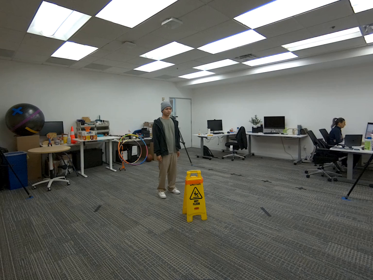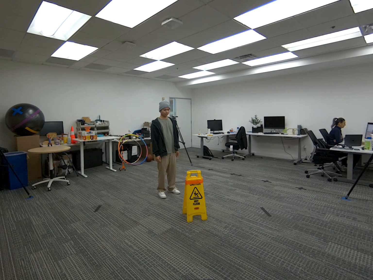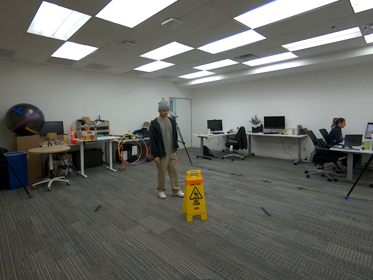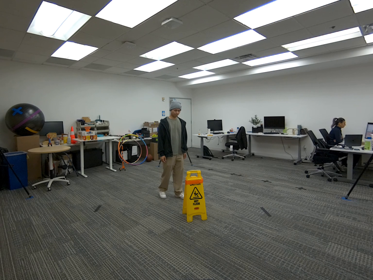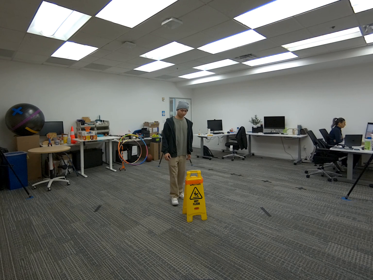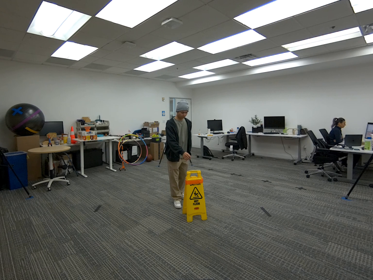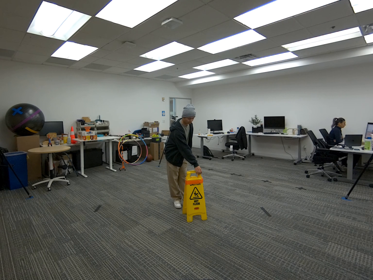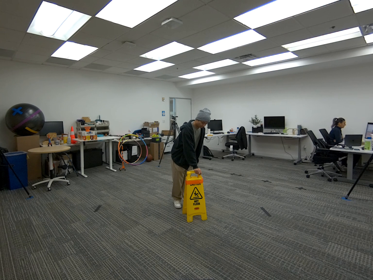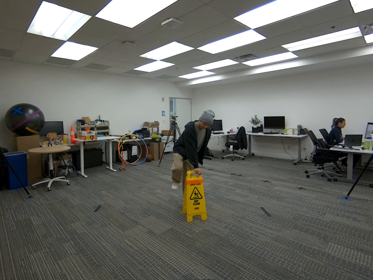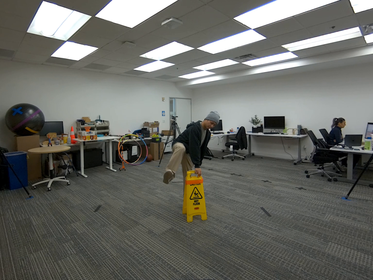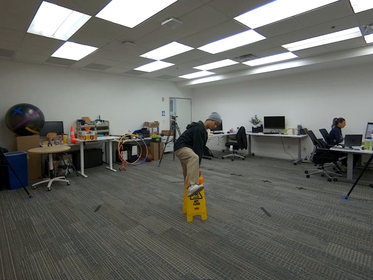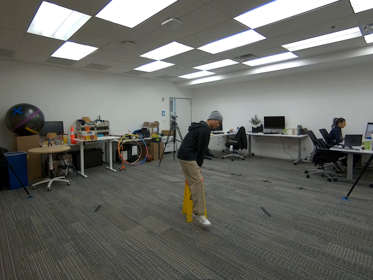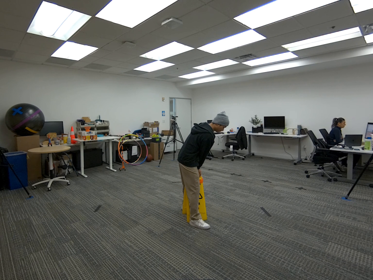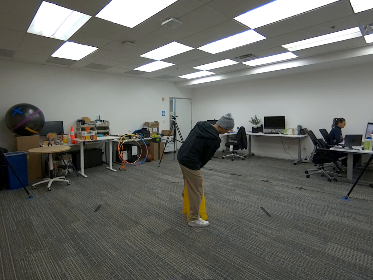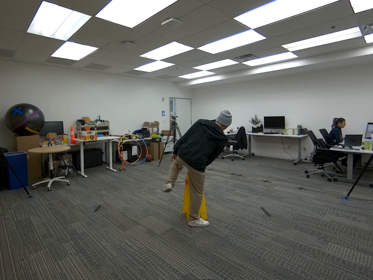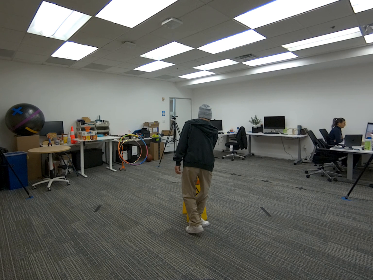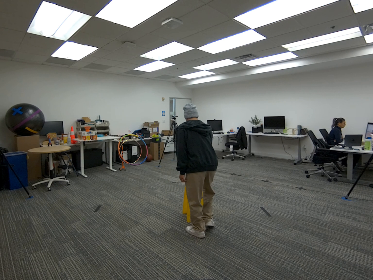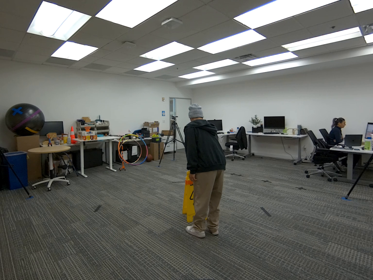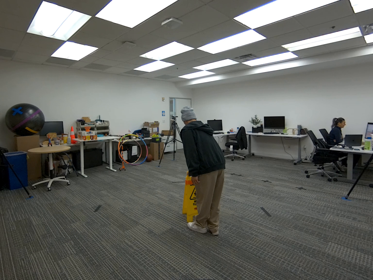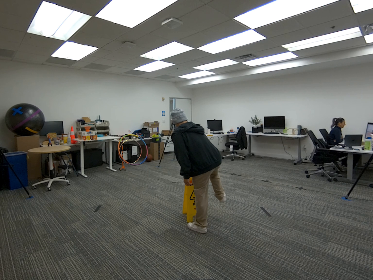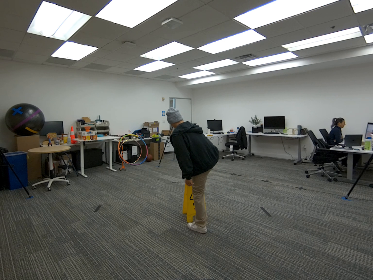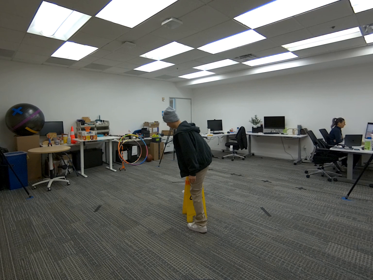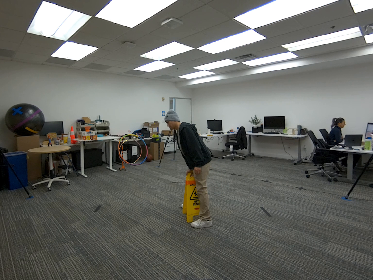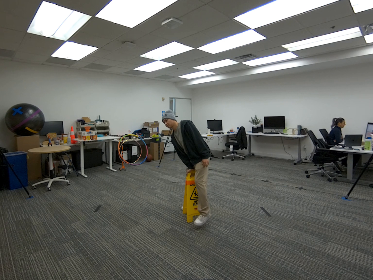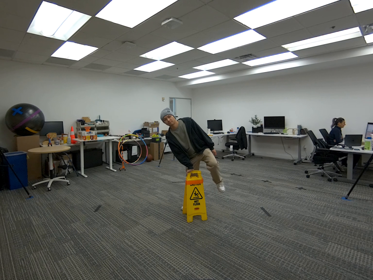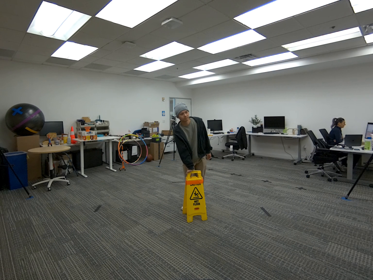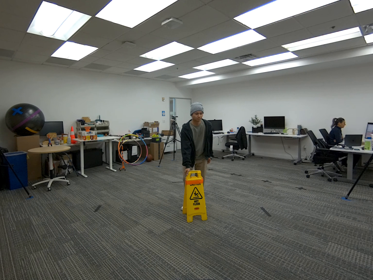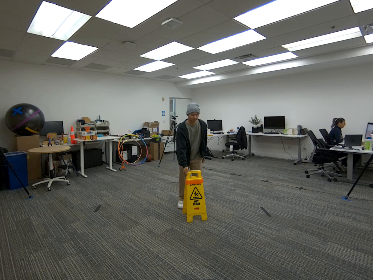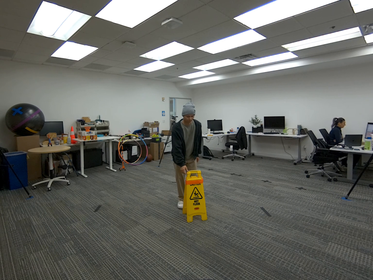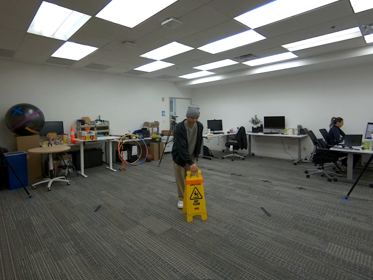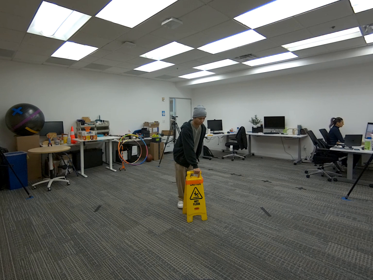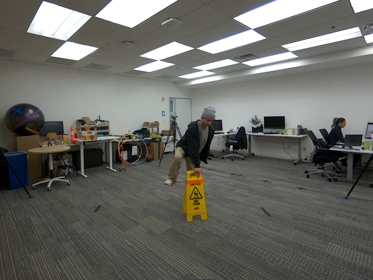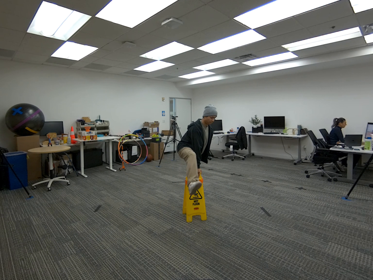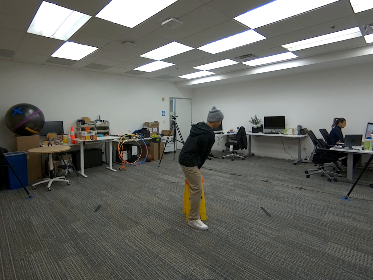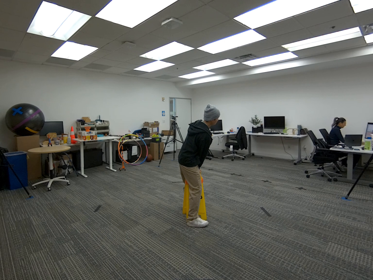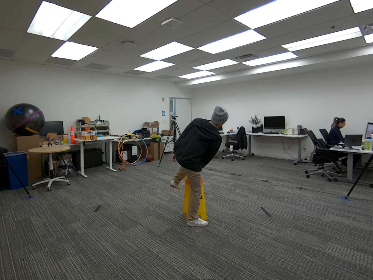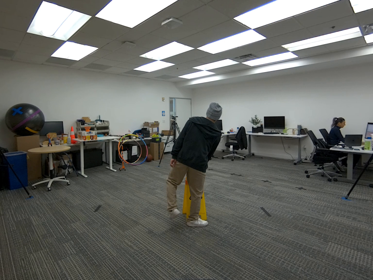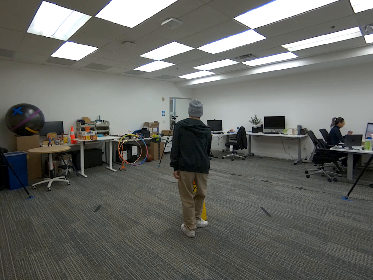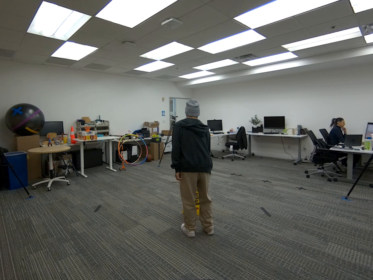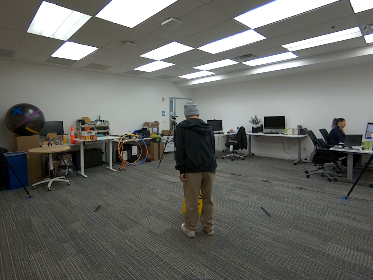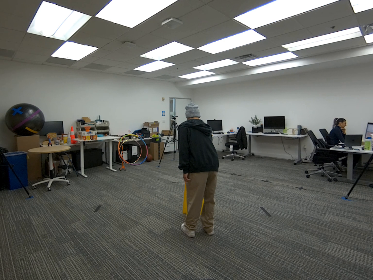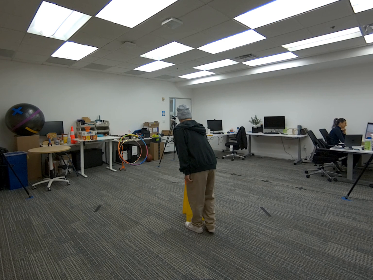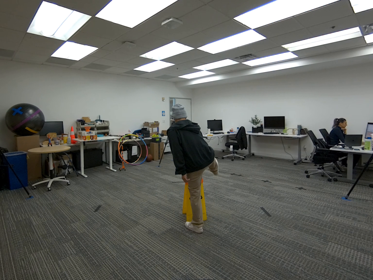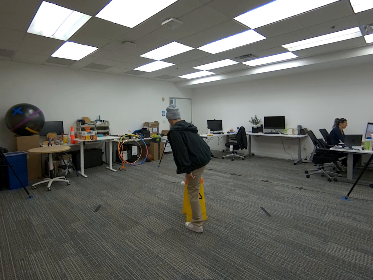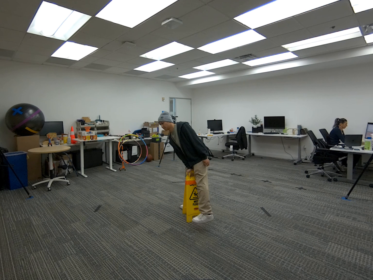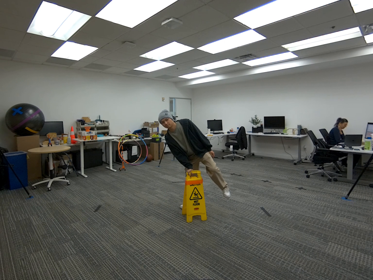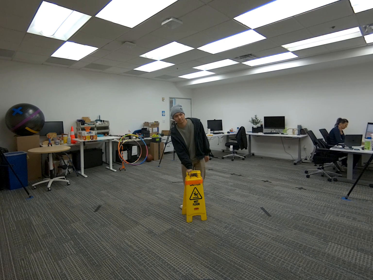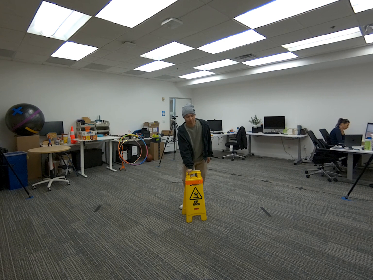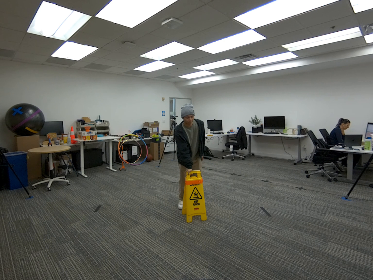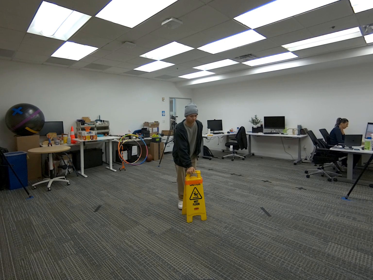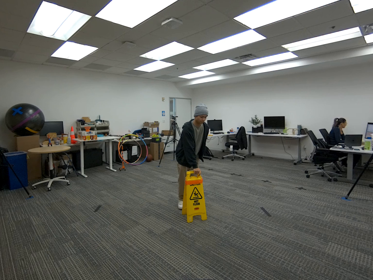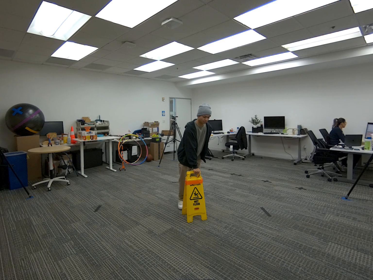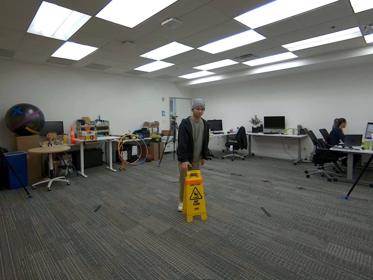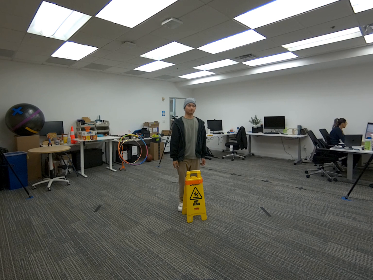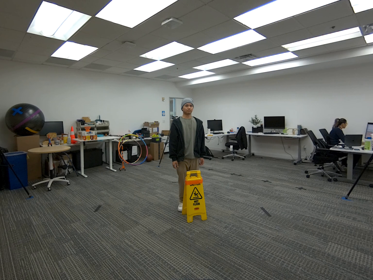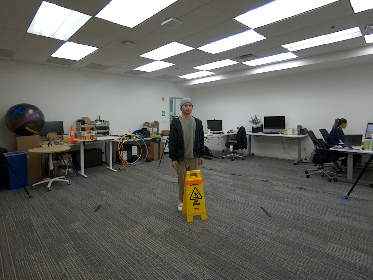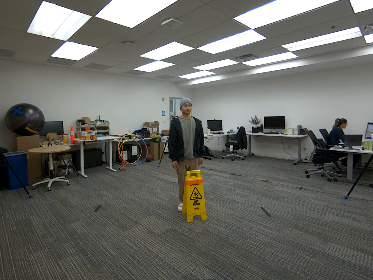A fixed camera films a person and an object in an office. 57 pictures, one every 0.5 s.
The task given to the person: Walk to the wet floor sign while it is standing upright. Hold onto the sign with one hand and step over it one leg at a time. Then continue to step over the sign from different directions until you come to a stop.
